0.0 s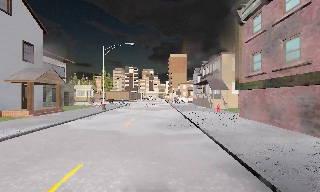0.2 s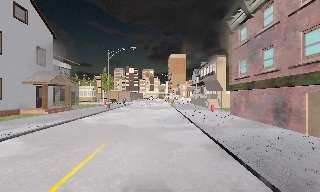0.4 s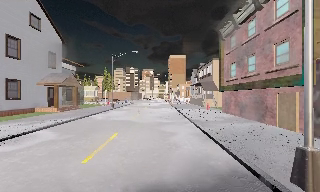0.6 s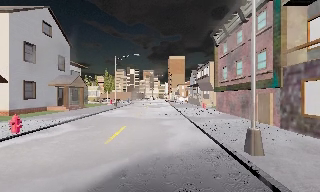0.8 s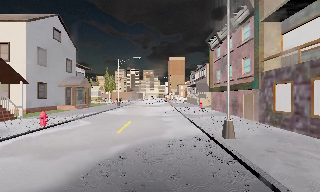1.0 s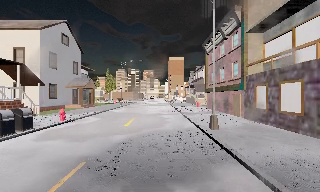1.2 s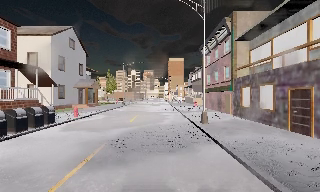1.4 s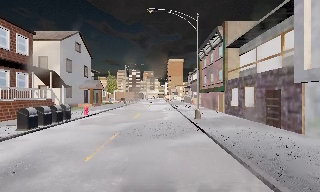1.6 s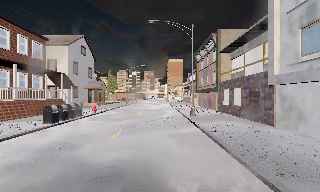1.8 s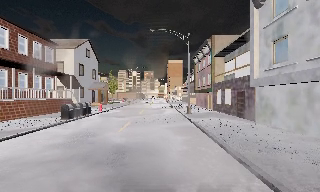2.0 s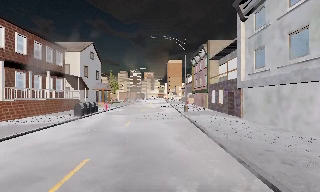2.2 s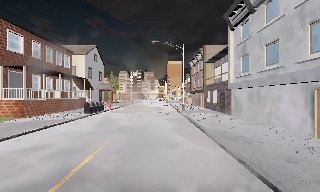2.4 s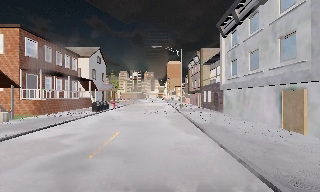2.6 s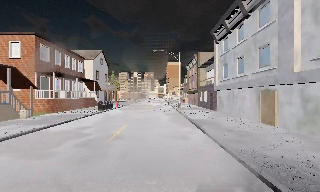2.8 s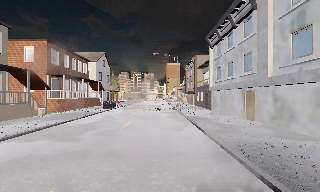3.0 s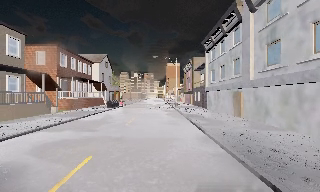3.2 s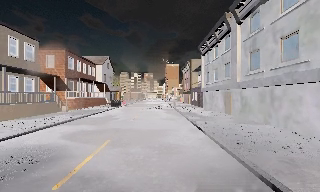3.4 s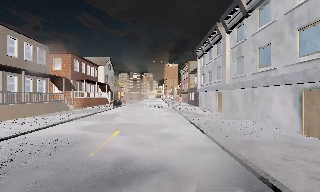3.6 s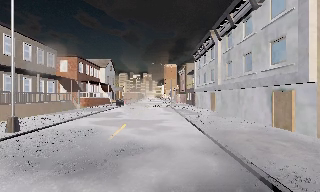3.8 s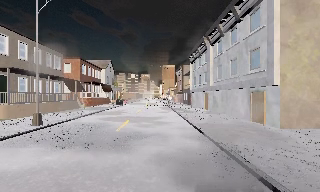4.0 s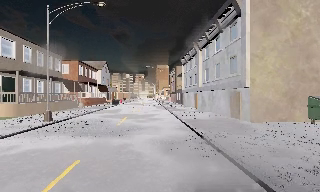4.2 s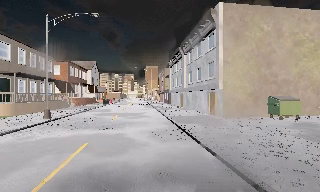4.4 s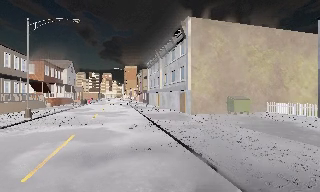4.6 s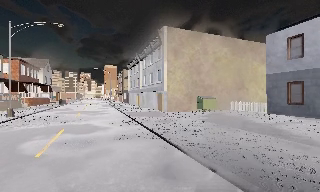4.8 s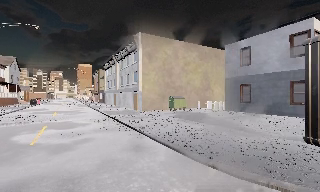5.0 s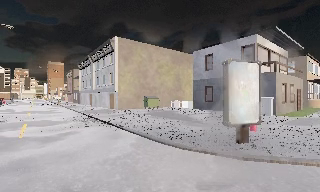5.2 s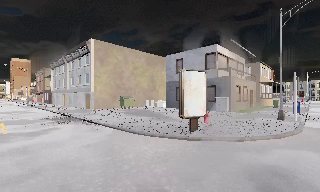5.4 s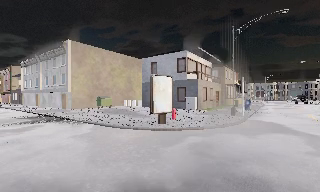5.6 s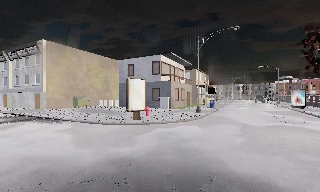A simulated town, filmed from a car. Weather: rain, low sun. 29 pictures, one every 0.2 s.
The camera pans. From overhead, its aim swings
clockwise.
The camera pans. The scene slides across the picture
to the left.
0.0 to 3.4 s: The camera travels backward, about 30 m, so what stands in front gets smaller.
3.4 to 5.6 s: The scene slides to the left, as the camera pans about 60 degrees to its right. It travels backward, about 19 m.
The film runs backward here.
